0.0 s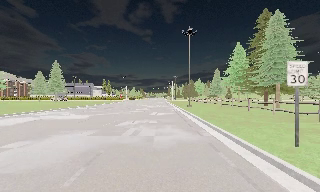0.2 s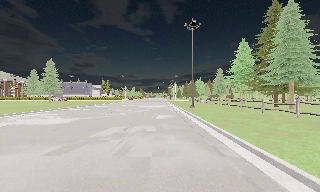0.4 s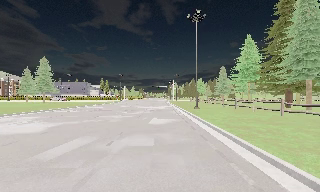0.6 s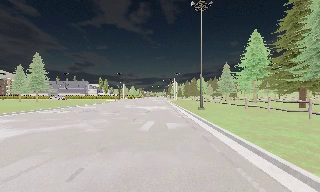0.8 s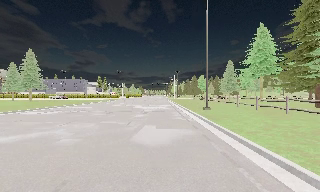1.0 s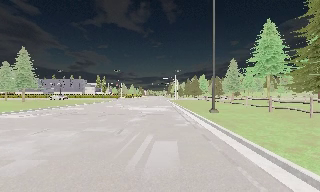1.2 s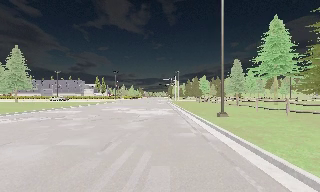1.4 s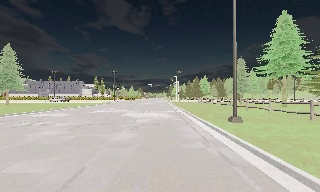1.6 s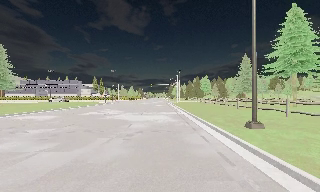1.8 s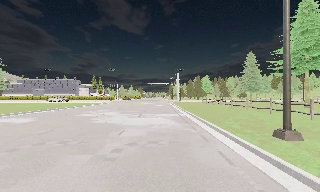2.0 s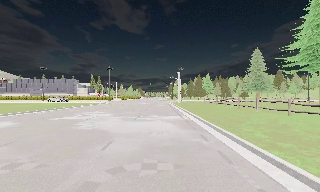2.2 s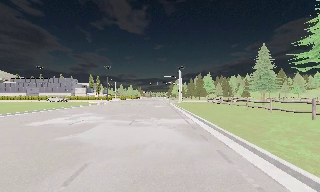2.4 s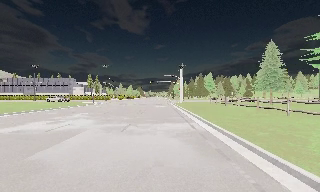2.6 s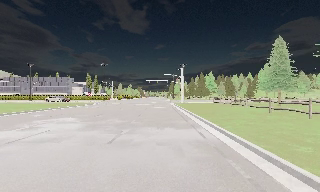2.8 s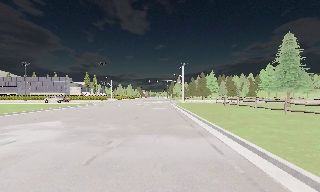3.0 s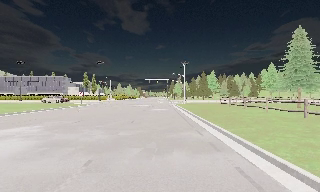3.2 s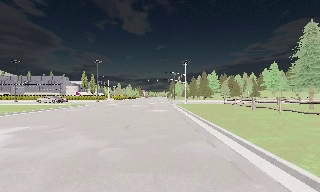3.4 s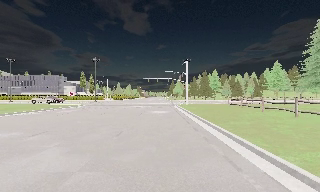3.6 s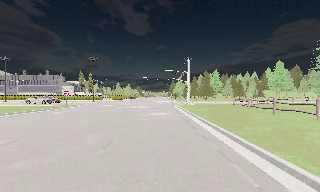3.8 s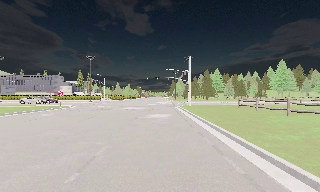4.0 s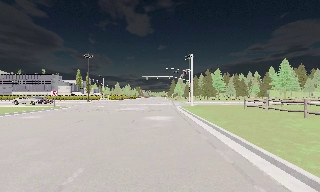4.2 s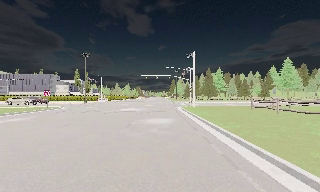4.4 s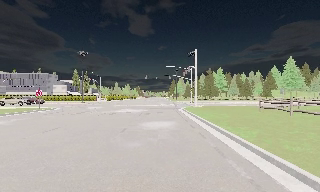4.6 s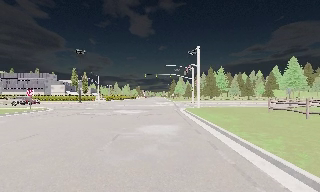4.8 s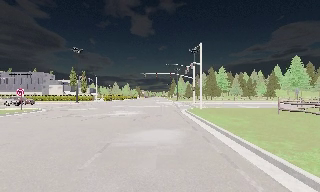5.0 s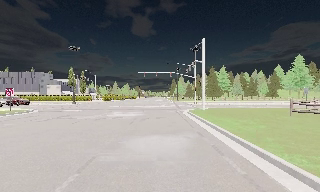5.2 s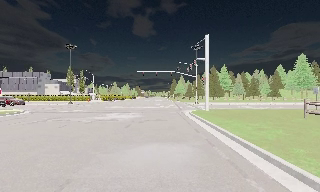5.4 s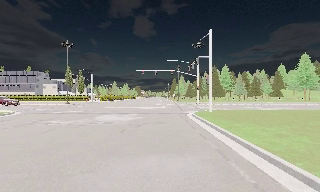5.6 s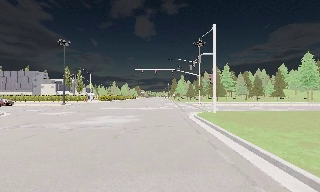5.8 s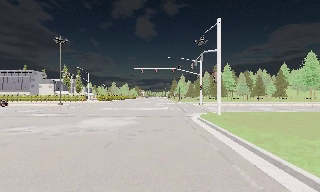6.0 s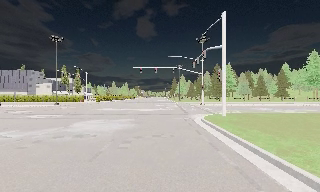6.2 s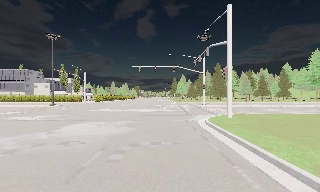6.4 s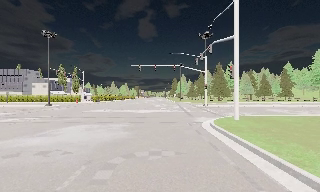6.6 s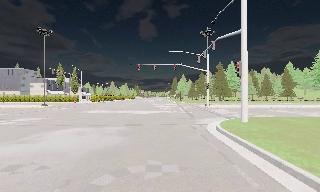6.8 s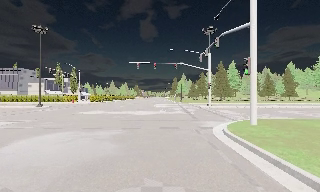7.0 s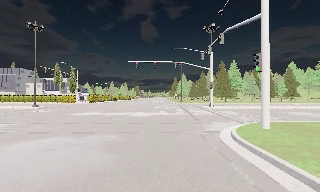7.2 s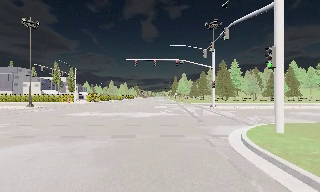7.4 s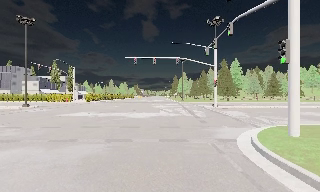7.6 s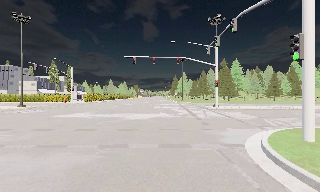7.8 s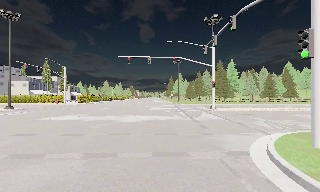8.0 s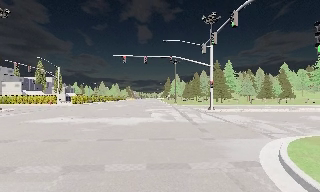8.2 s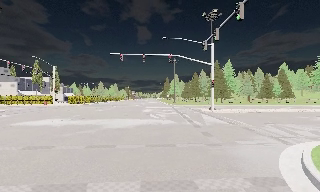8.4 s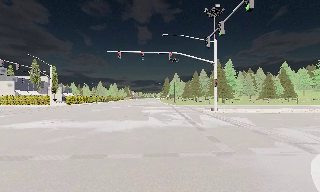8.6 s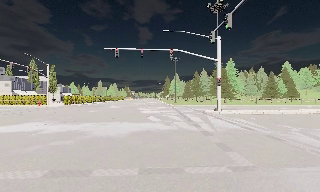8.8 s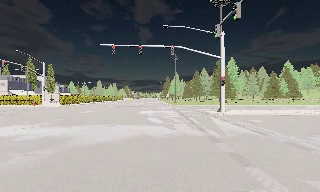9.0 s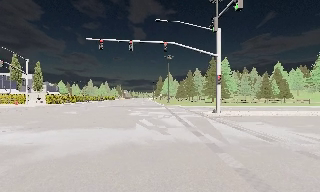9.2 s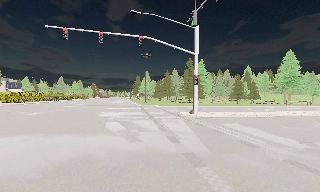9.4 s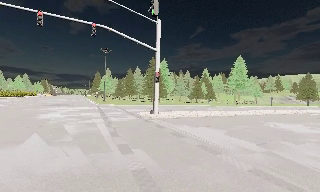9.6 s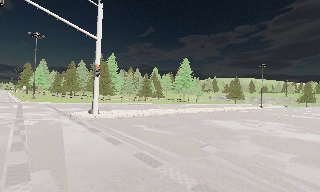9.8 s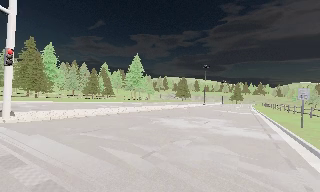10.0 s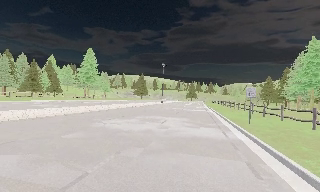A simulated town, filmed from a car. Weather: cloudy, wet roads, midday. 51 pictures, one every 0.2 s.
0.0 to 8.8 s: The camera travels forward, about 60 m, so what stands in front looms larger. It loses speed.
8.8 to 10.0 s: The camera pans to its right, which is clockwise from overhead, by about 75 degrees. It travels forward, about 8 m.
The film runs forward here.
